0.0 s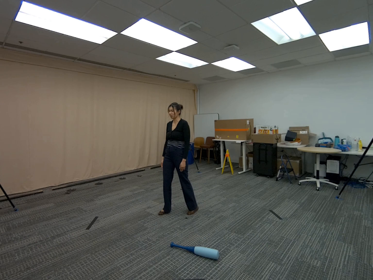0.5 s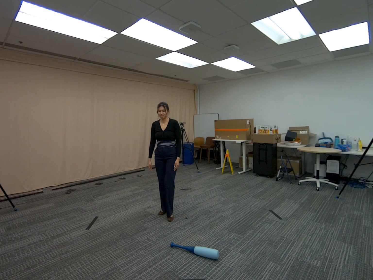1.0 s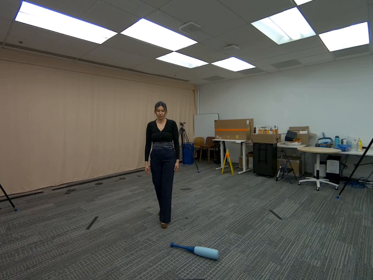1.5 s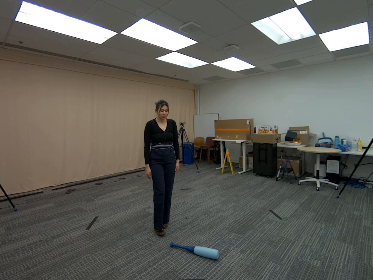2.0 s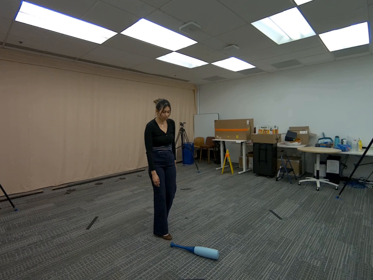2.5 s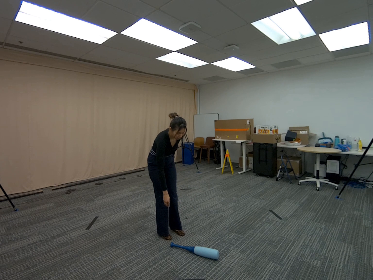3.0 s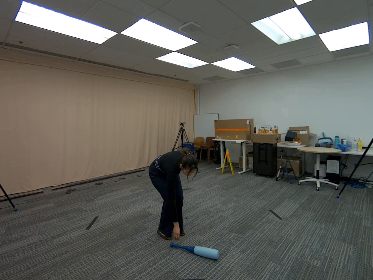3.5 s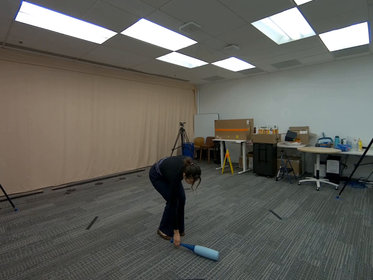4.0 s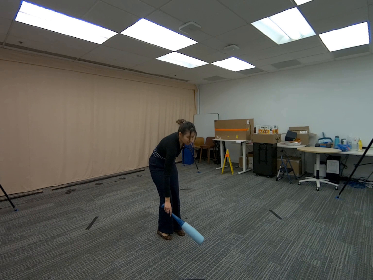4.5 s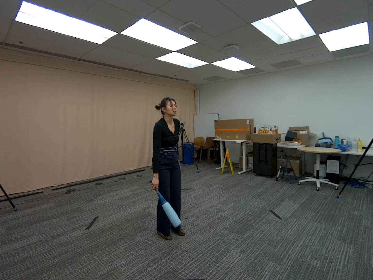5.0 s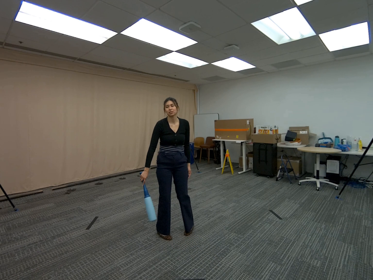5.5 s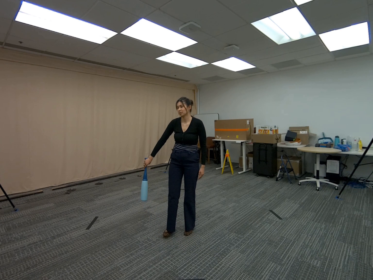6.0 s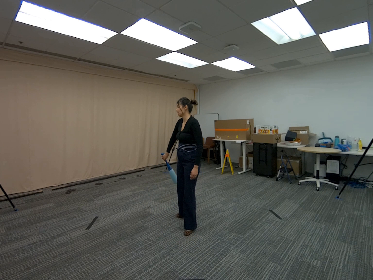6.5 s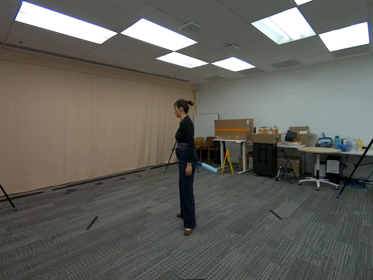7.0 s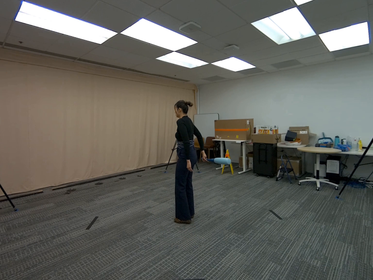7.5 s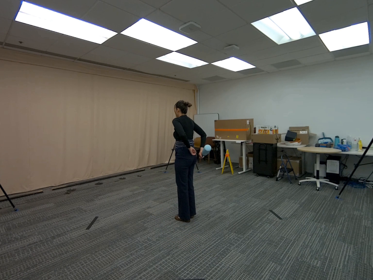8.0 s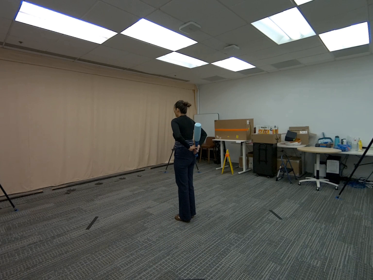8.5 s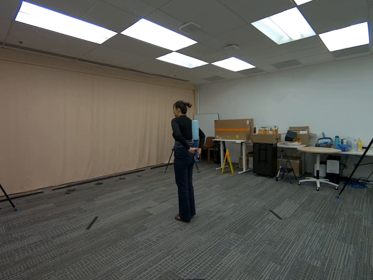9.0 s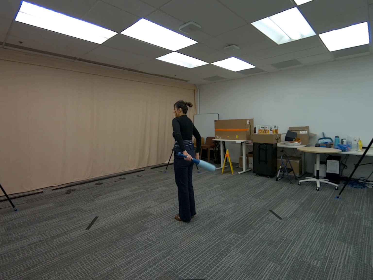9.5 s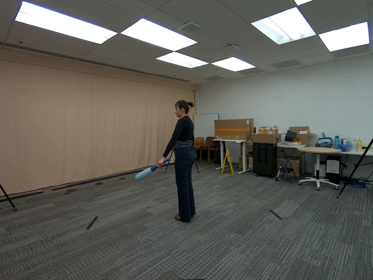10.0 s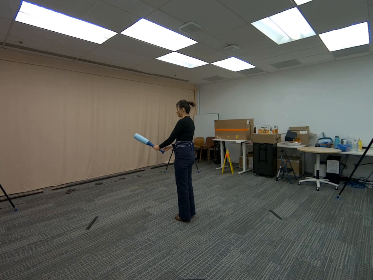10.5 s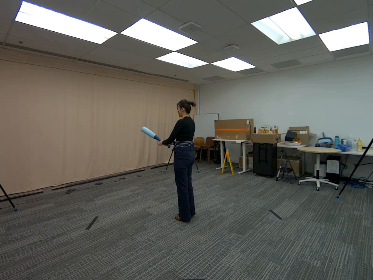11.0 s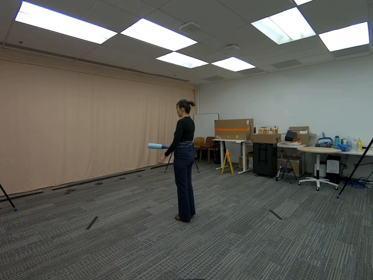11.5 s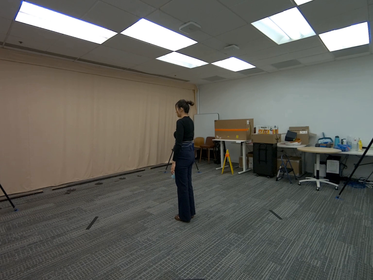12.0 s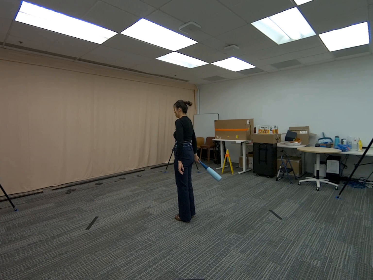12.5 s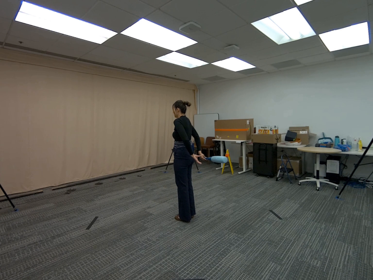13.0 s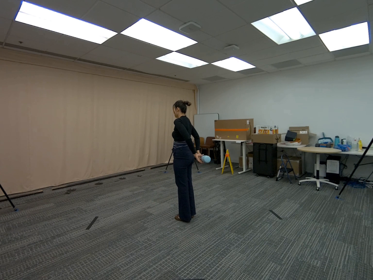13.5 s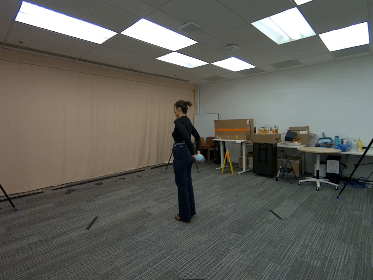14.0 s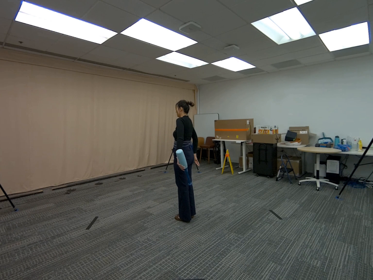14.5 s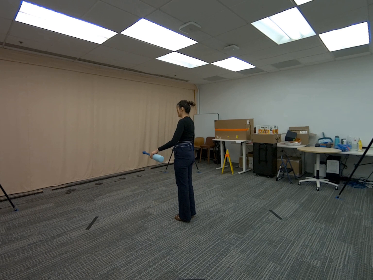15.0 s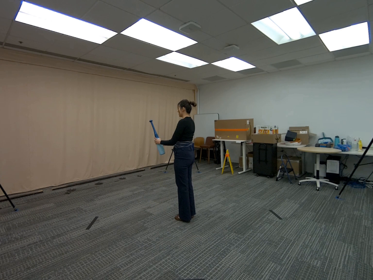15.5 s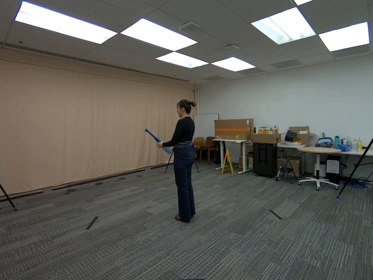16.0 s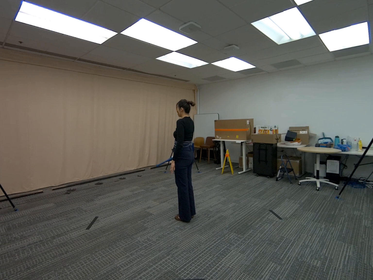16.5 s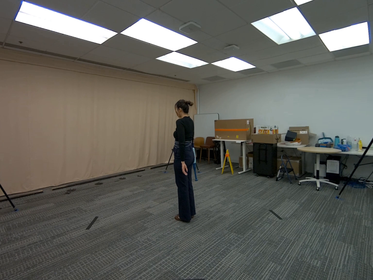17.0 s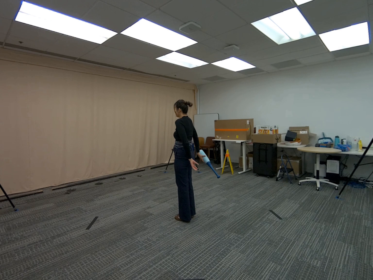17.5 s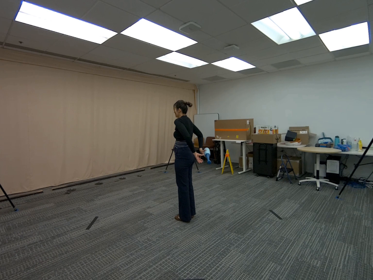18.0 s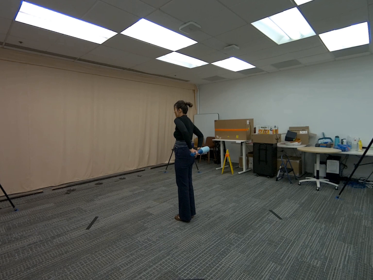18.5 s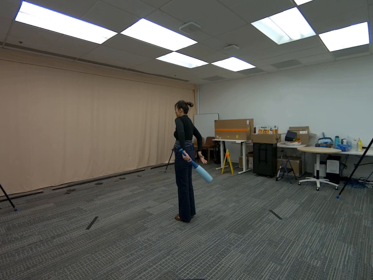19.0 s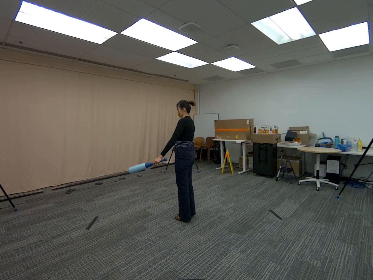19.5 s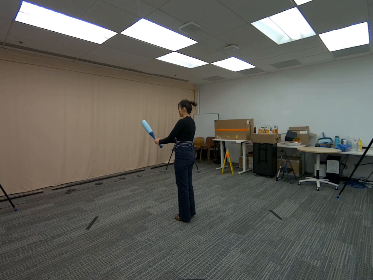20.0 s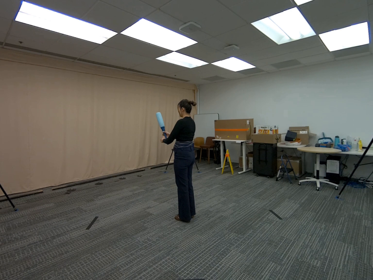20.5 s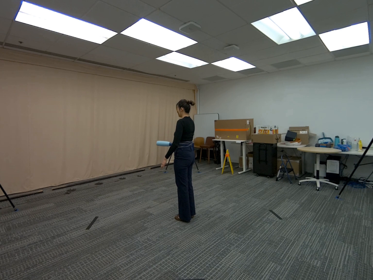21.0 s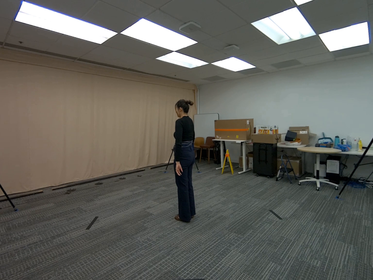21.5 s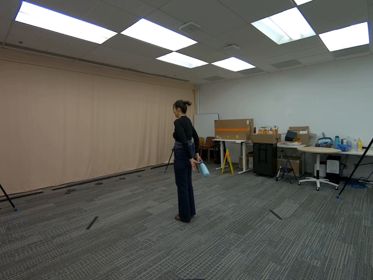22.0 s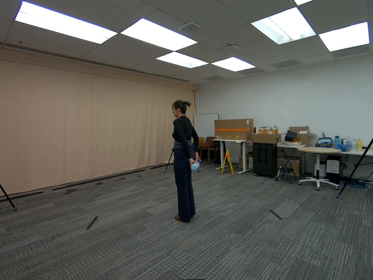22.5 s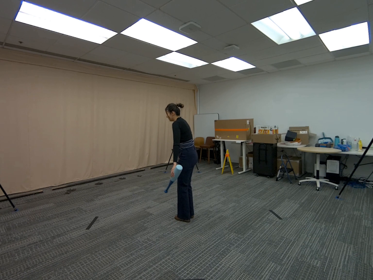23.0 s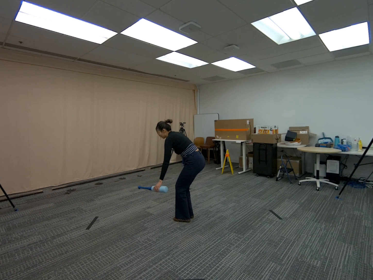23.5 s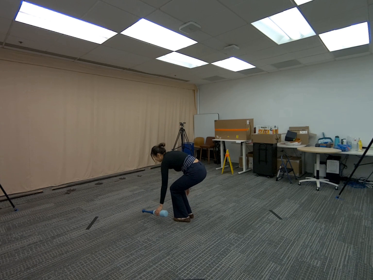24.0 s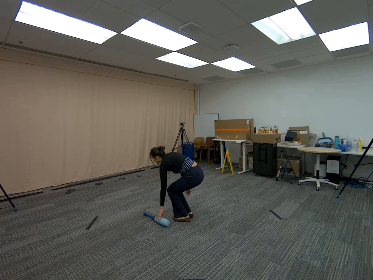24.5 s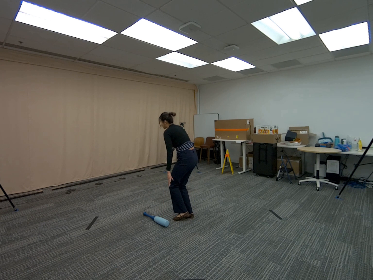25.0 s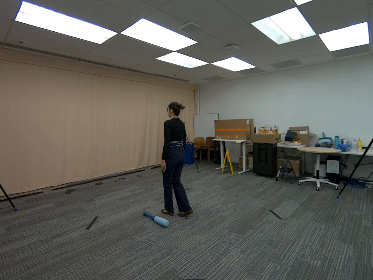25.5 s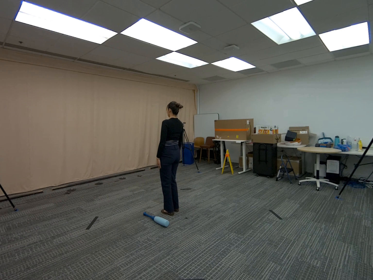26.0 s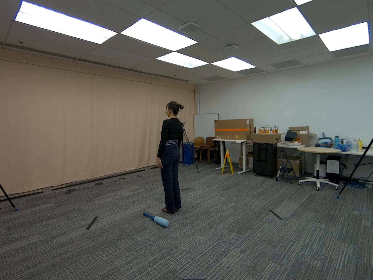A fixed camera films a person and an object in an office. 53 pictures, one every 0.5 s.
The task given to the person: Walk over to the baseball bat on the floor and grasp it and proceed to handover the baseball bat from hand to hand around your waist begining in the back.
